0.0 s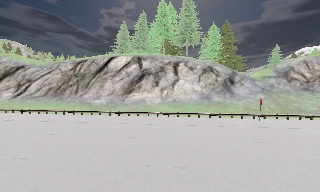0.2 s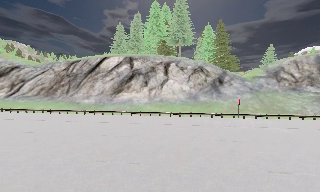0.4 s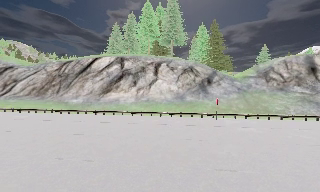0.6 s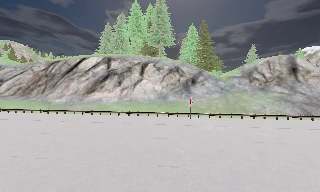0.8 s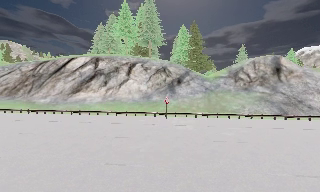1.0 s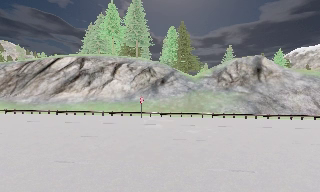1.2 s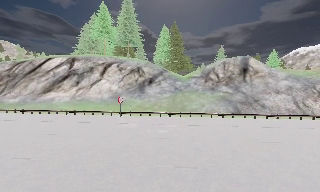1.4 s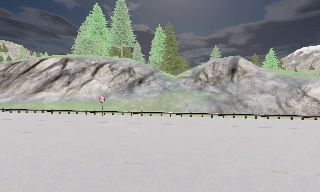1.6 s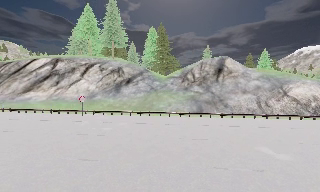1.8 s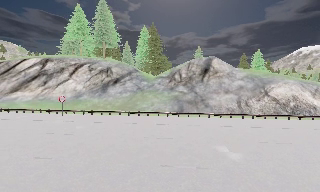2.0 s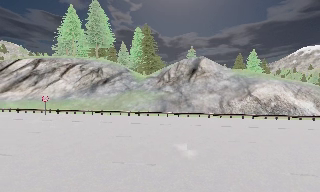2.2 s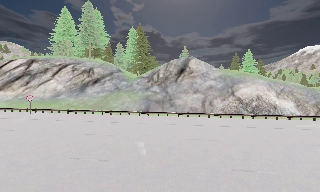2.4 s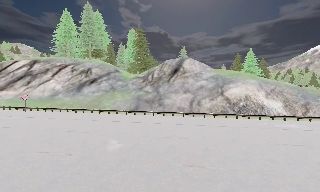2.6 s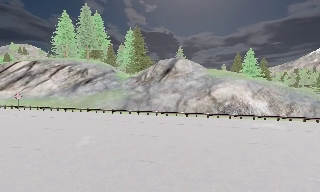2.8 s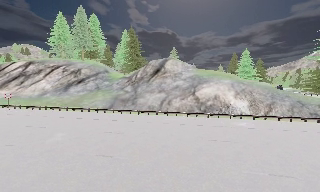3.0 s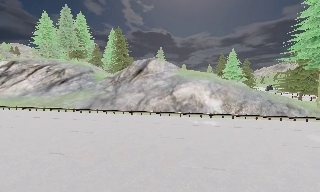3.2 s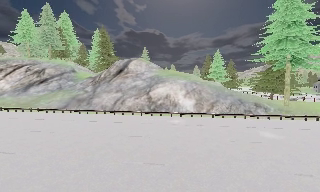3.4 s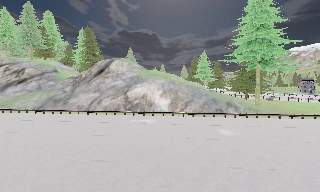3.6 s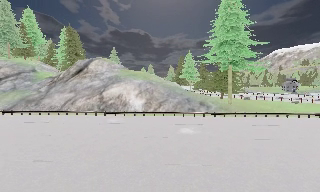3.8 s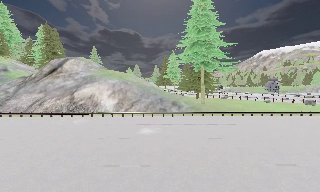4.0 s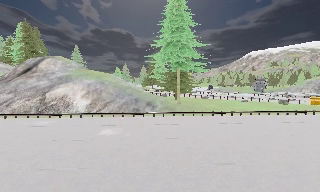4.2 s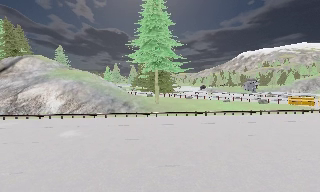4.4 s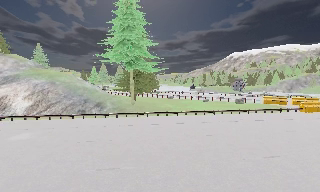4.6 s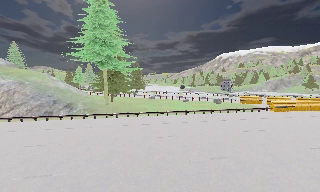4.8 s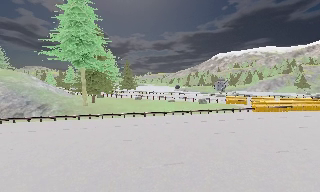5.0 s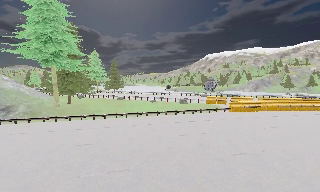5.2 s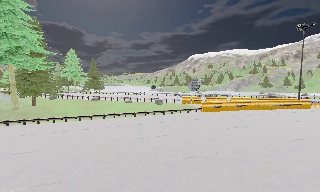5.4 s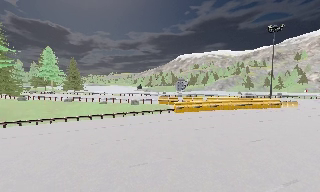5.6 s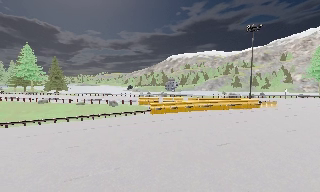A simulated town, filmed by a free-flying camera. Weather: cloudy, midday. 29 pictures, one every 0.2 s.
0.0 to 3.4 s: The camera travels to its right, about 40 m, so close, fixed things drift to the left.
3.4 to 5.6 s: The camera swings to its right by about 35 degrees, and the scene slides to the left. It travels to its right, about 25 m, so close, fixed things drift to the left.
The film runs backward here.
